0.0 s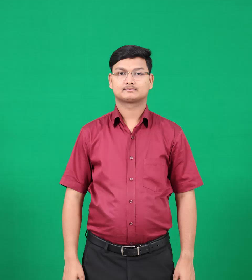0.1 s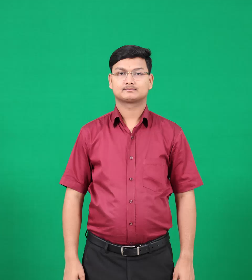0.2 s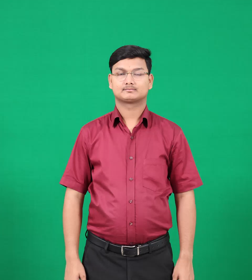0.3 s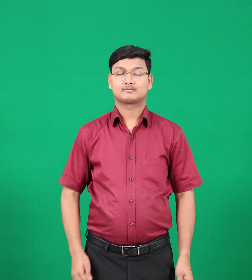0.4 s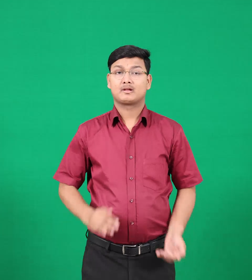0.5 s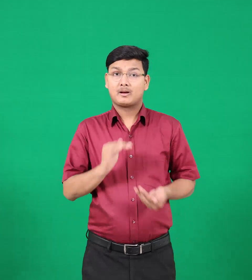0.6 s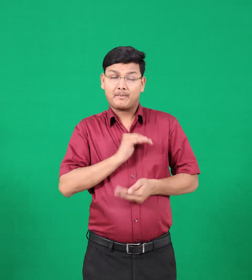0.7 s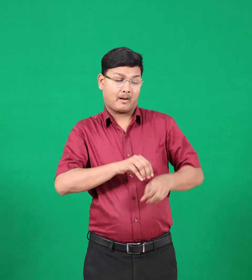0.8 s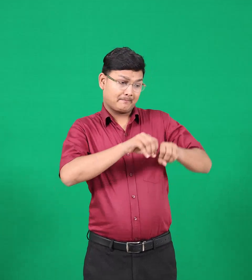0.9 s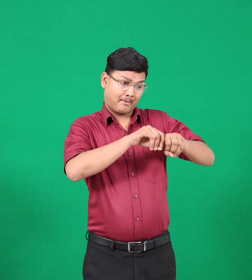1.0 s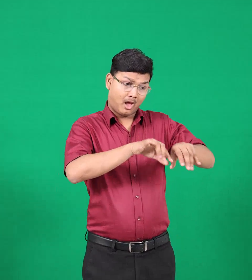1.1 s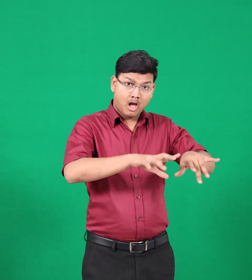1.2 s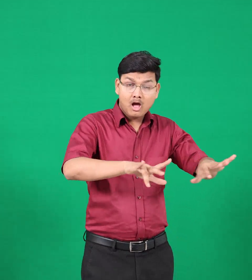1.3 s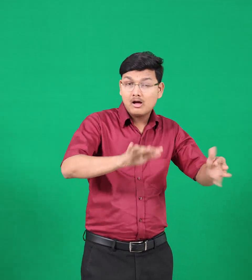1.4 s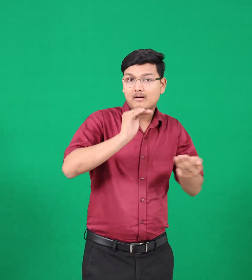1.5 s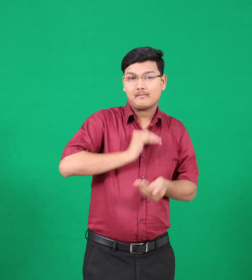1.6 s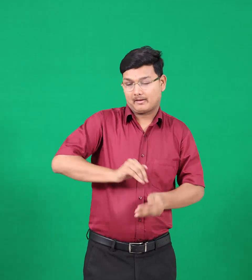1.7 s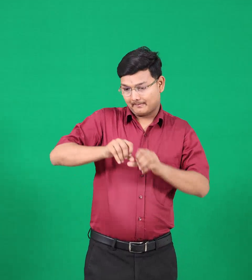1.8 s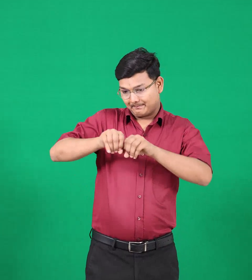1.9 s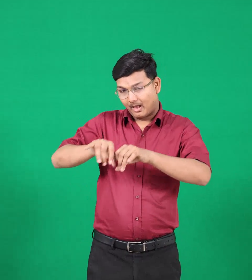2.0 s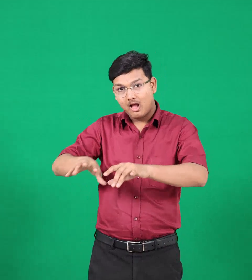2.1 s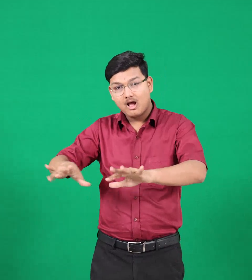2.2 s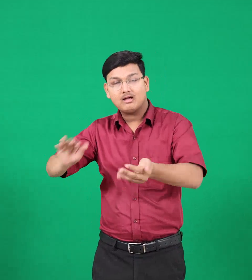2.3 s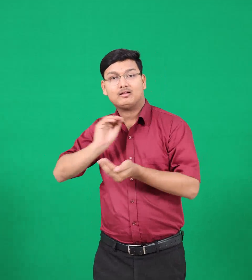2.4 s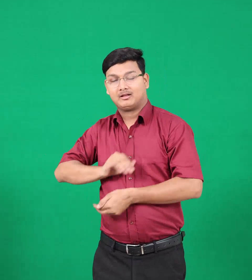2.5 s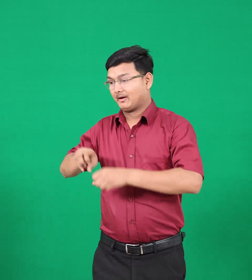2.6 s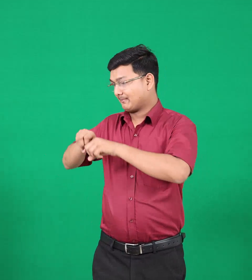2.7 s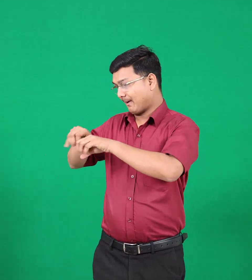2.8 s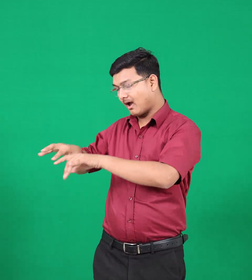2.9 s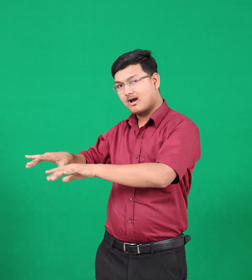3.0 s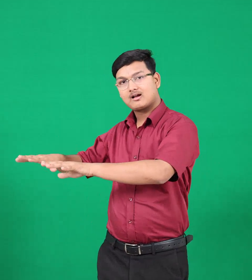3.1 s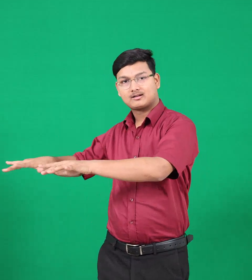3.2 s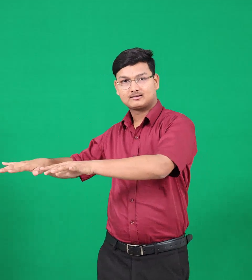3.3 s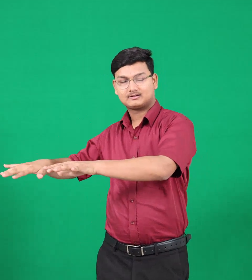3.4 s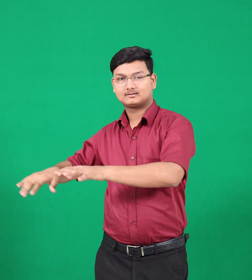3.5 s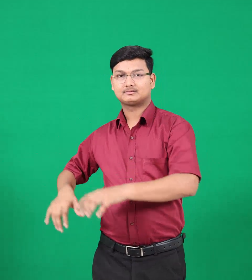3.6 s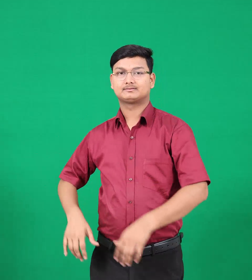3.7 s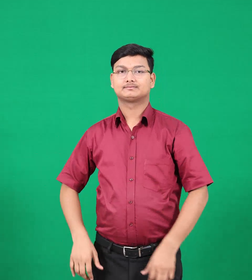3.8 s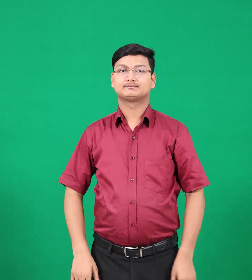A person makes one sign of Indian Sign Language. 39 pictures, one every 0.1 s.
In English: descendants
